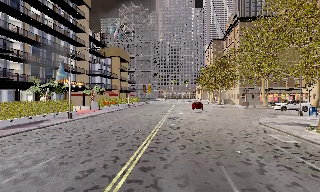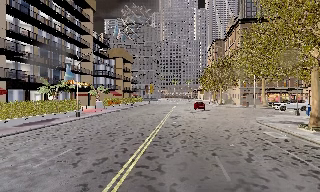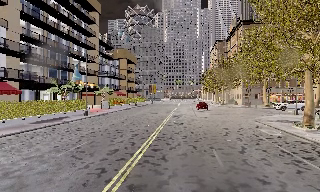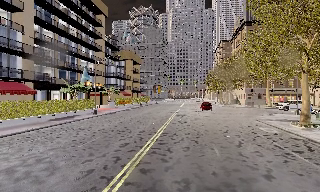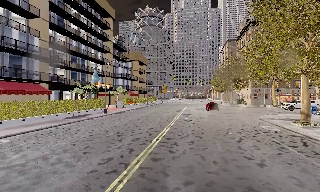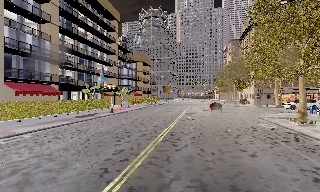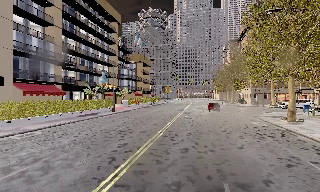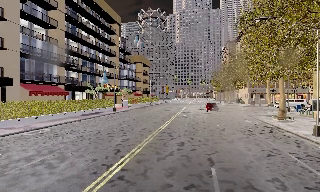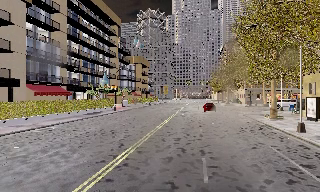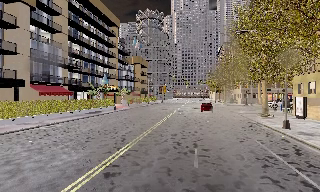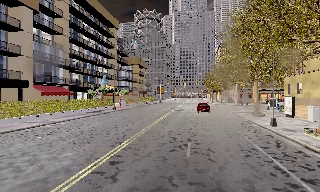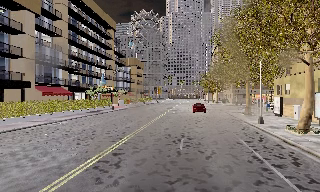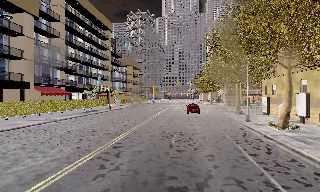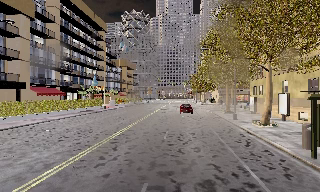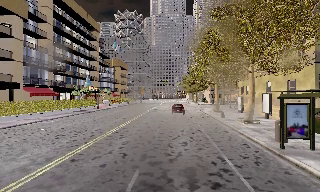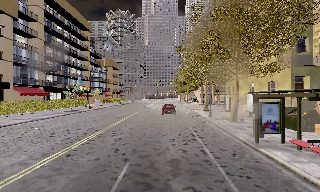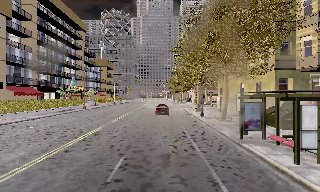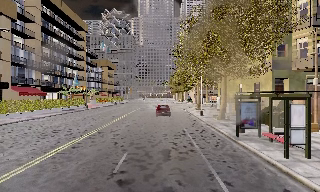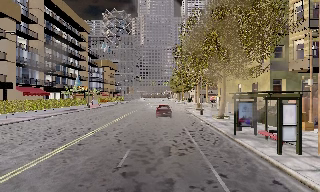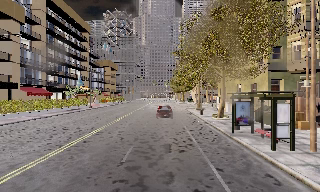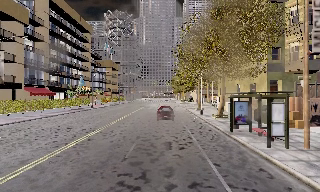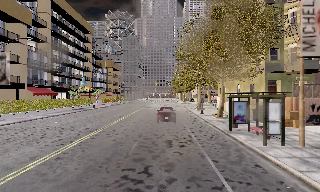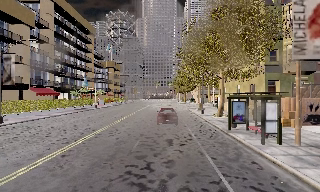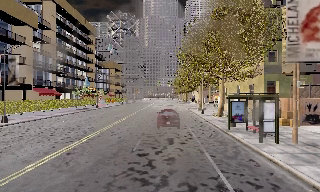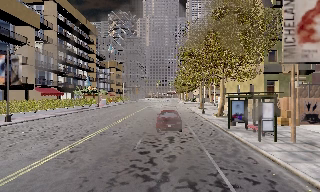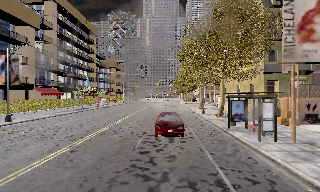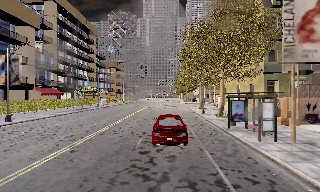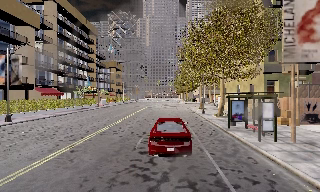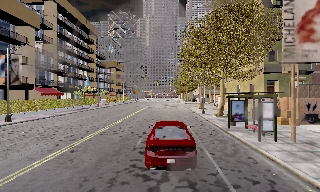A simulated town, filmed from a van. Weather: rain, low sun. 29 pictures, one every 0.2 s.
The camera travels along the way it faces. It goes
backward.
0.0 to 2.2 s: The camera travels backward, about 11 m, so what stands in front gets smaller.
2.2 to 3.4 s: The scene slides to the left, as the camera pans about 10 degrees to its right. It travels backward, about 5 m, so what stands in front gets smaller. It loses speed.
3.4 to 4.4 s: The camera travels backward, about 2 m, so what stands in front gets smaller.
4.4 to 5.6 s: The camera shifts only a little, or ends up much as it began.
The film runs backward here.
